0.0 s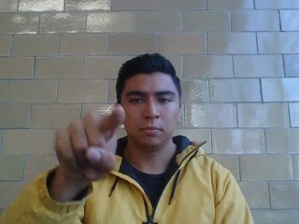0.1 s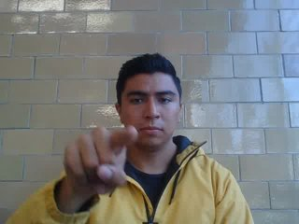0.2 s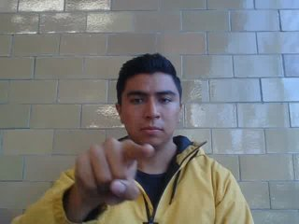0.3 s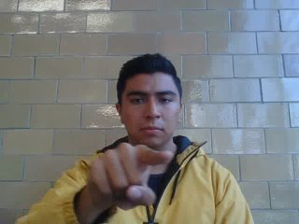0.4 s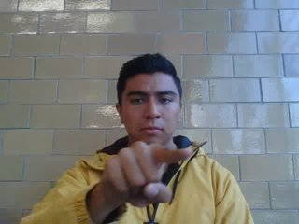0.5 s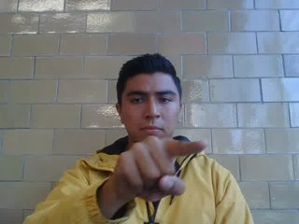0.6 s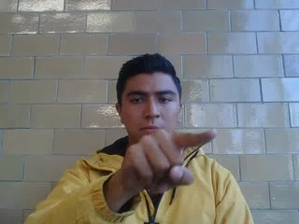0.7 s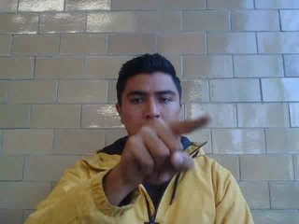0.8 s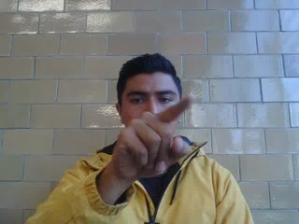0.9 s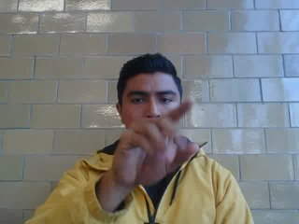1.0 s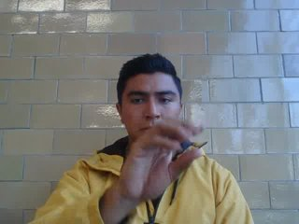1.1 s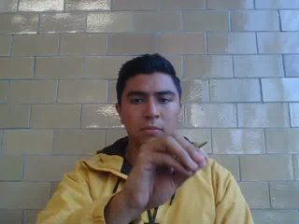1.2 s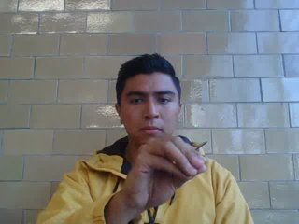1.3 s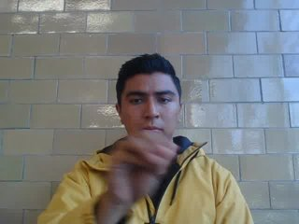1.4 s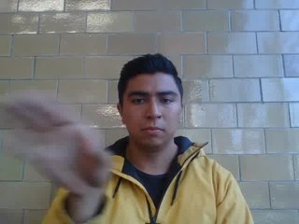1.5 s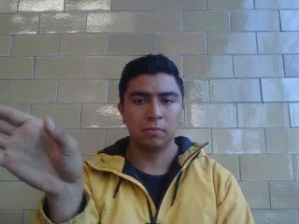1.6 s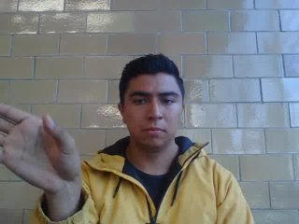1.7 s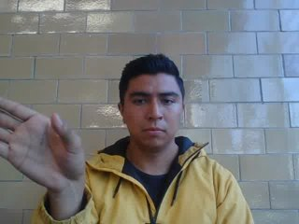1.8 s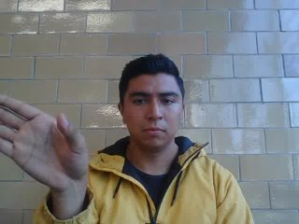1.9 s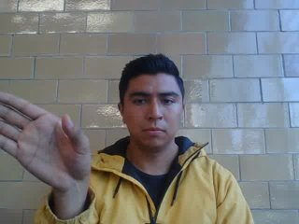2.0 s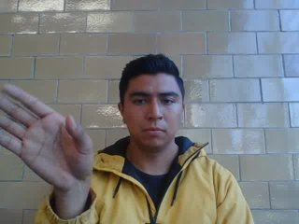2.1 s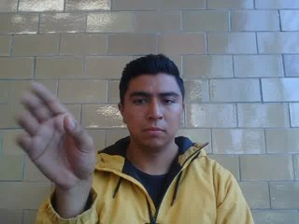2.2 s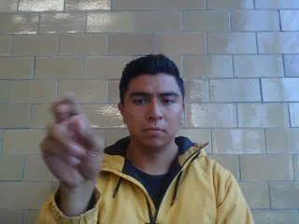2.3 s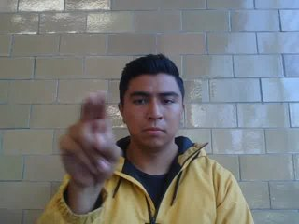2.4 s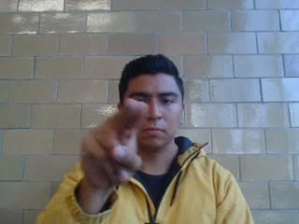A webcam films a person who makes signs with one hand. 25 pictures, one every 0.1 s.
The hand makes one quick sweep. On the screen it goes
to the left.
0.0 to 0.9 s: Pointing with one finger.
1.0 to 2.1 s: On the screen the hand sweeps to the left. The name of the sign: Throw right.
